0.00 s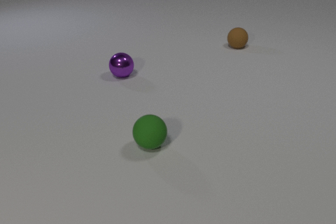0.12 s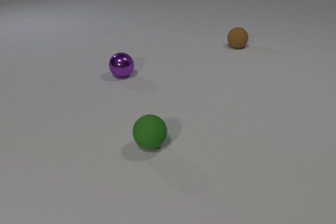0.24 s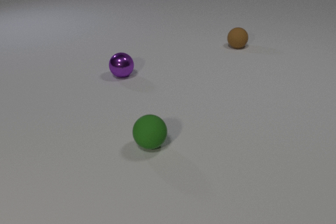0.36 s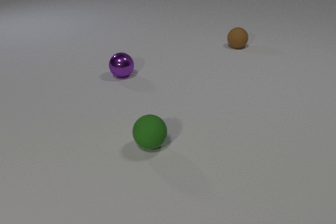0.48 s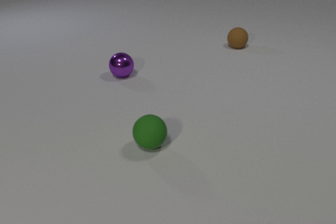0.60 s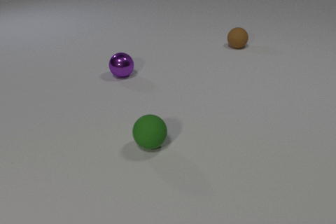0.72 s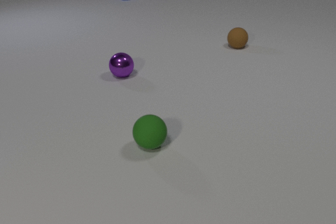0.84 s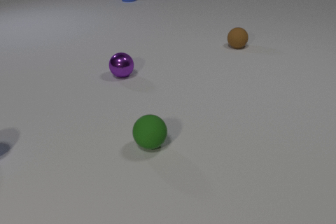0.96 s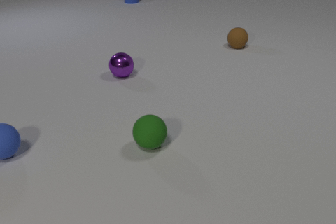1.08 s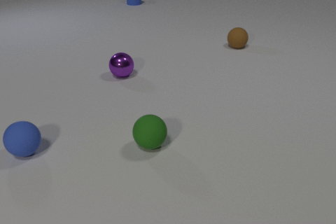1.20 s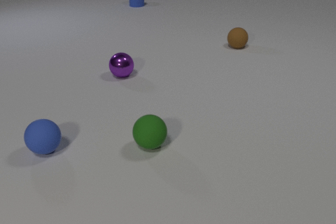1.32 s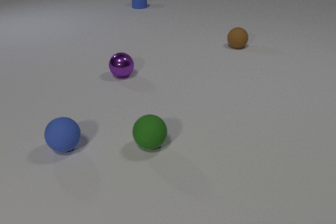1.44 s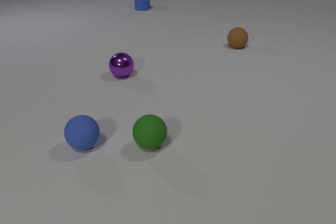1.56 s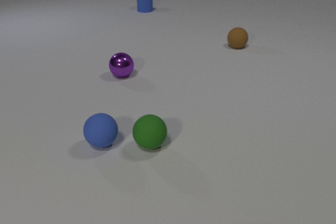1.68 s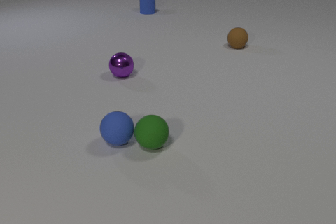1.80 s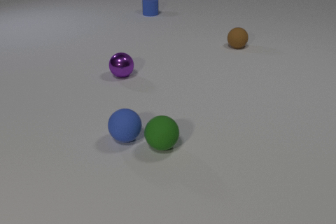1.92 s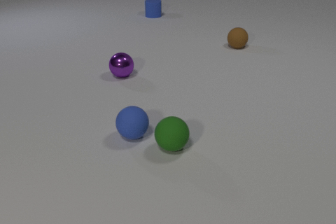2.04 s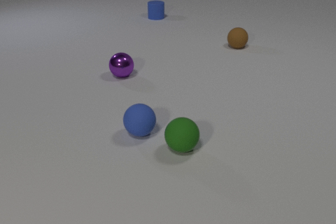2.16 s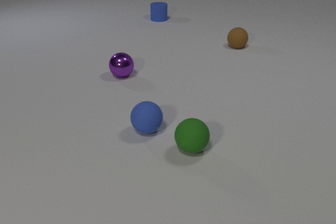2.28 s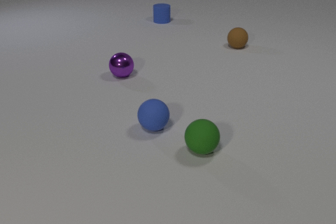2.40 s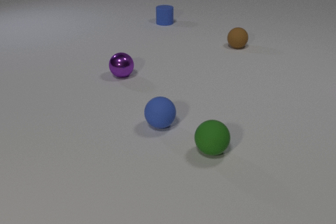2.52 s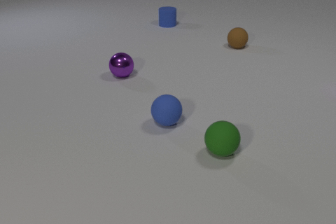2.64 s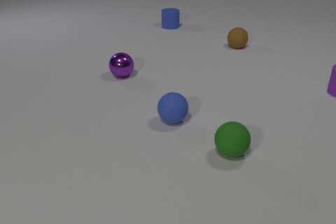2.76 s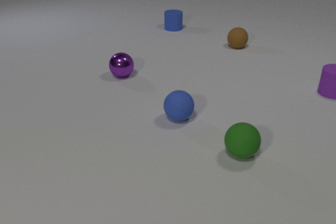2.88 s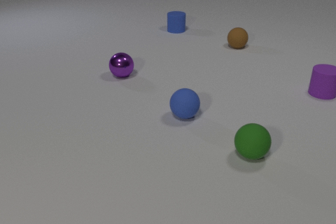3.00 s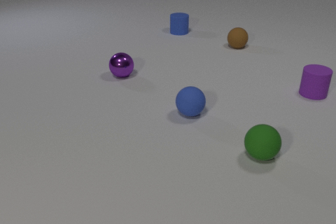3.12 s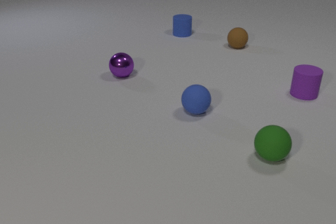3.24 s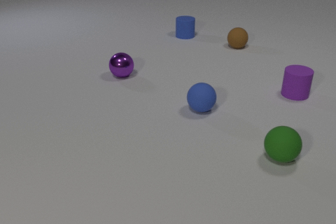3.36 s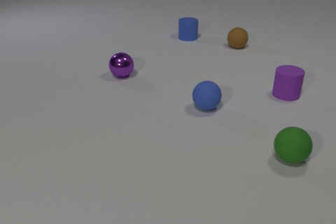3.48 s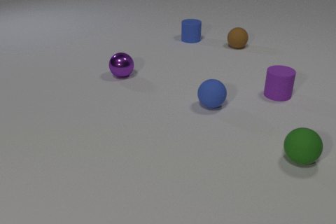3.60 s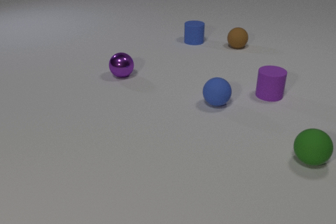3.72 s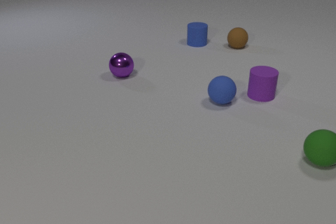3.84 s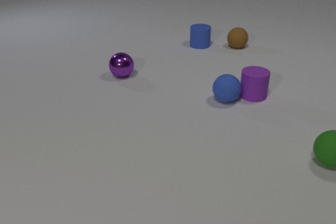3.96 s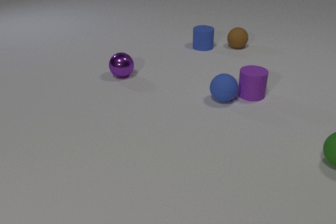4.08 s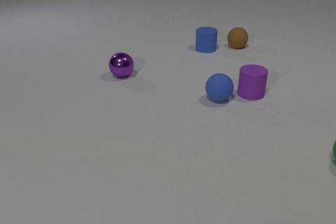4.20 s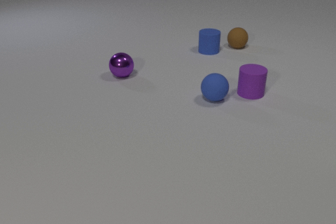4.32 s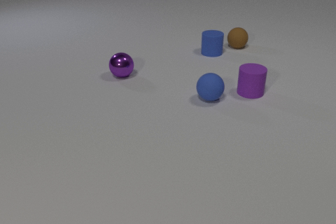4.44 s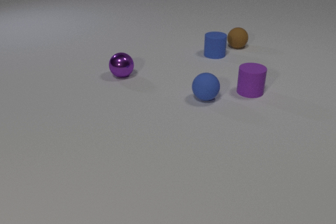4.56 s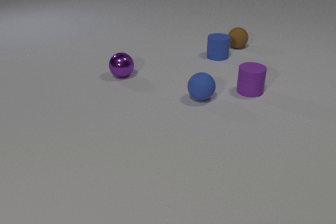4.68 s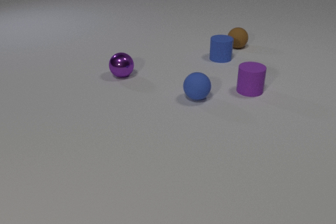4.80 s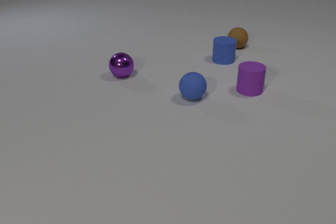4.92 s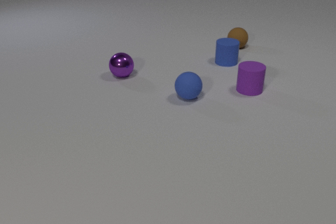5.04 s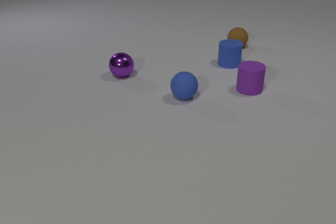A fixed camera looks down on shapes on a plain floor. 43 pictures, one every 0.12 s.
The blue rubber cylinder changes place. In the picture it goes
toward the camera.
The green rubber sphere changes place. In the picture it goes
to the right.
0.00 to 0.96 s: The blue rubber sphere comes in at the left edge, rolls to the right. The blue rubber cylinder comes in at the top edge, slides toward the camera.
0.96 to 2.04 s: The blue rubber sphere rolls to the right. The green rubber sphere rolls to the right. The blue rubber cylinder slides toward the camera and to the right. The blue rubber sphere and the green rubber sphere collide.
2.04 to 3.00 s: The blue rubber sphere rolls to the right and away from the camera. The green rubber sphere rolls to the right. The purple rubber cylinder comes in at the right edge, slides to the left and toward the camera. The blue rubber cylinder slides toward the camera and to the right.
3.00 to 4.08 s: The blue rubber sphere rolls away from the camera and to the right. The green rubber sphere rolls to the right. The purple rubber cylinder slides to the left. The blue rubber cylinder slides toward the camera and to the right. The blue rubber sphere and the purple rubber cylinder collide.
4.08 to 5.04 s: The blue rubber sphere rolls to the left. The green rubber sphere leaves at the right edge. The purple rubber cylinder slides away from the camera. The blue rubber cylinder slides toward the camera and to the right.
What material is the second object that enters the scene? rubber.
Are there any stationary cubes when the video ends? no.
What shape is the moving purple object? cylinder.
